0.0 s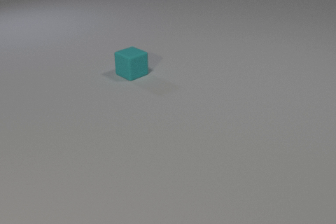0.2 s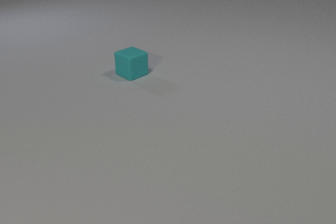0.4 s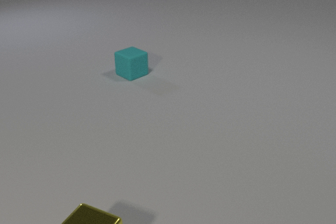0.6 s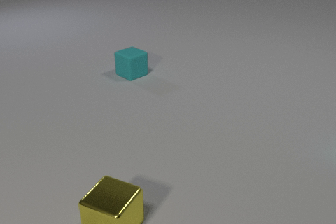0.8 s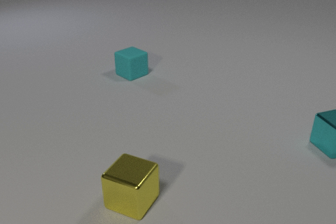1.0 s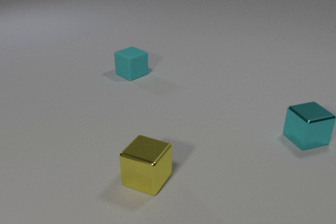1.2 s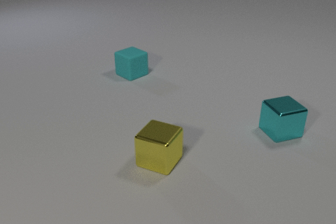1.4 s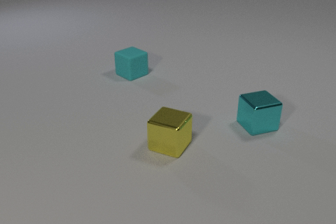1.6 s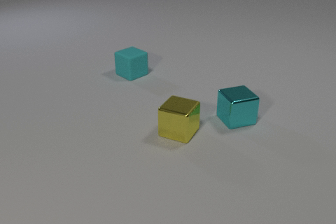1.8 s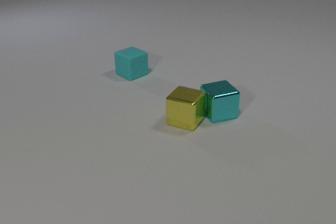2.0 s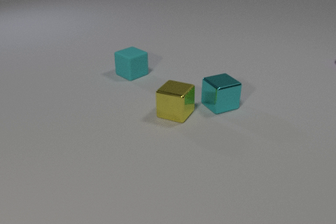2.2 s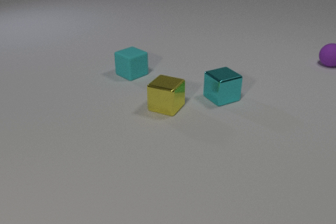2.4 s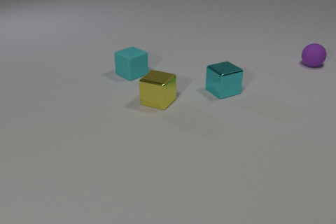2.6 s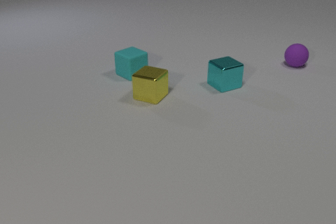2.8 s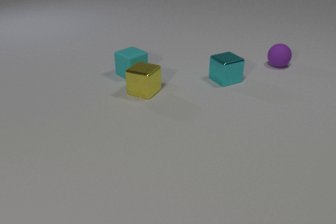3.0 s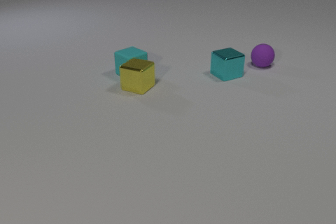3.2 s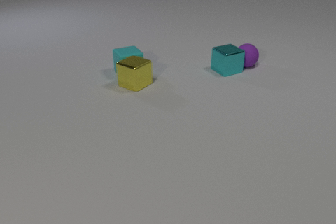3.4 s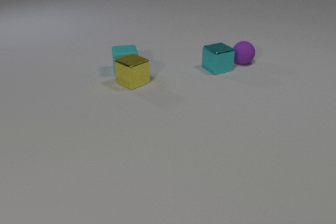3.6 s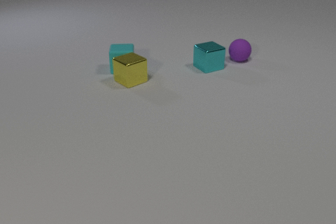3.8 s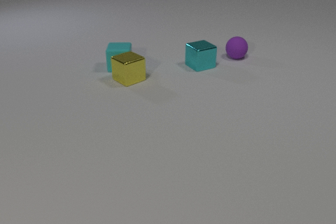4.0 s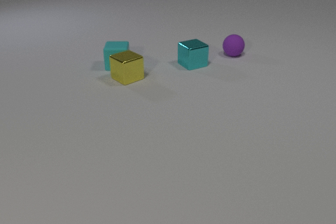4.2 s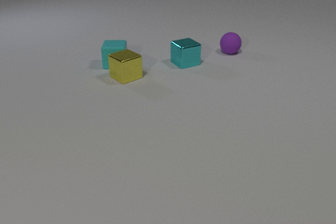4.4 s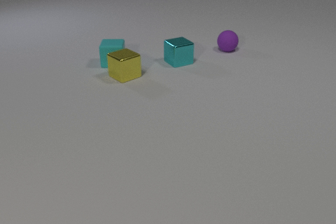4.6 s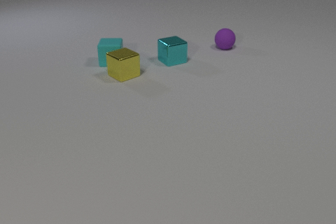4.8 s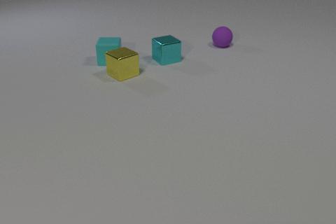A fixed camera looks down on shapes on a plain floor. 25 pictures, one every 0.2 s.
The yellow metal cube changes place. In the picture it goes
away from the camera.
The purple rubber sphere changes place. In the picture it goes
to the left.
0.0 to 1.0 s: The yellow metal cube comes in at the bottom edge, slides away from the camera and to the right. The cyan metal cube comes in at the right edge, slides to the left.
1.0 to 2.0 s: The yellow metal cube slides away from the camera. The cyan metal cube slides to the left and away from the camera. The yellow metal cube and the cyan metal cube collide.
2.0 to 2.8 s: The yellow metal cube slides away from the camera and to the left. The cyan metal cube slides away from the camera. The purple rubber sphere comes in at the right edge, rolls to the left.
2.8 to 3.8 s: The yellow metal cube slides away from the camera and to the left, spins so that its near face slides to the left, clockwise seen from above. The cyan metal cube slides away from the camera and to the left. The purple rubber sphere rolls to the left. The cyan rubber cube slides away from the camera and to the left, spins so that its near face slides to the left, clockwise seen from above. The yellow metal cube and the cyan rubber cube collide. The cyan metal cube and the purple rubber sphere collide.
3.8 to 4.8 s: The yellow metal cube slides away from the camera and to the left. The cyan metal cube slides to the left and away from the camera. The purple rubber sphere rolls away from the camera and to the left. The cyan rubber cube slides away from the camera and to the left.
How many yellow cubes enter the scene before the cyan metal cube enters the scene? 1.
What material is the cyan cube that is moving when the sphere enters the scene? metal.
How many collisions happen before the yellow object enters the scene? 0.
